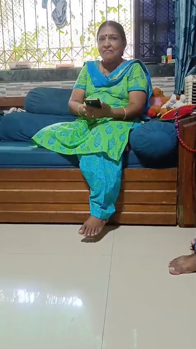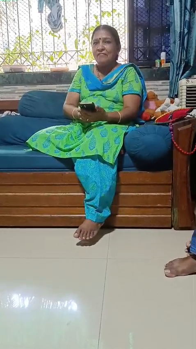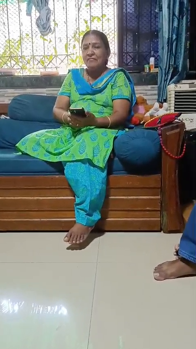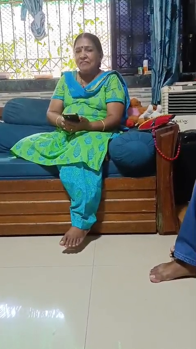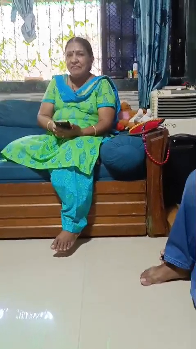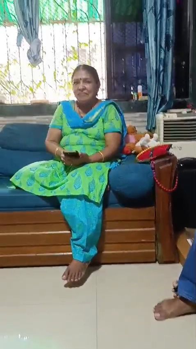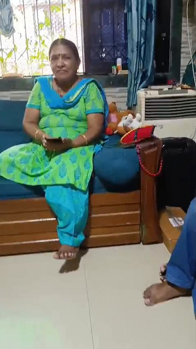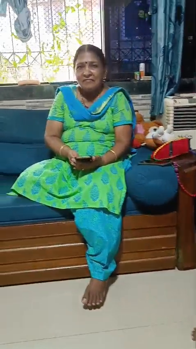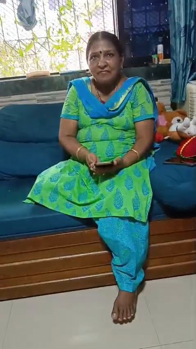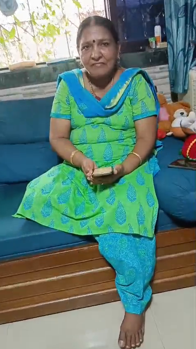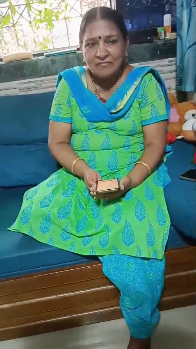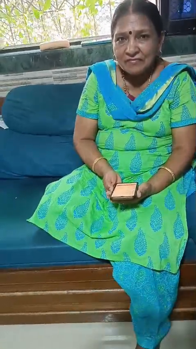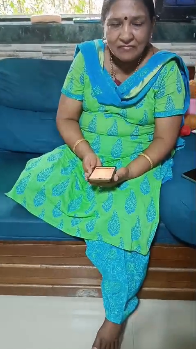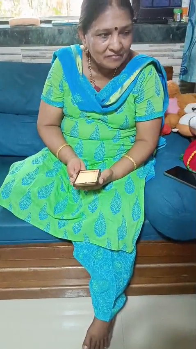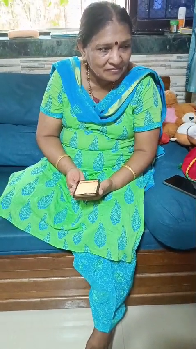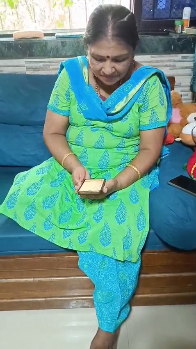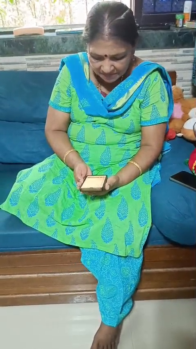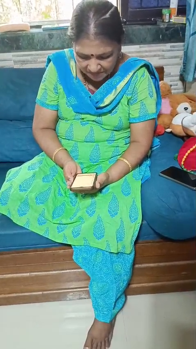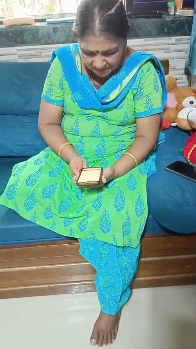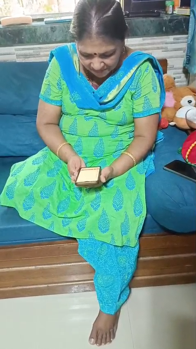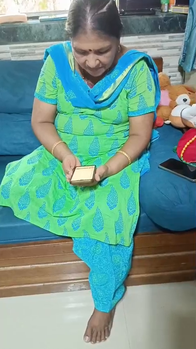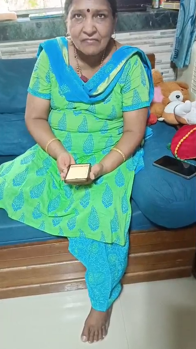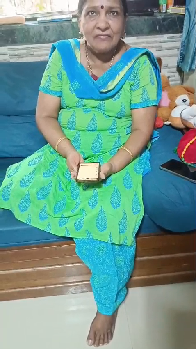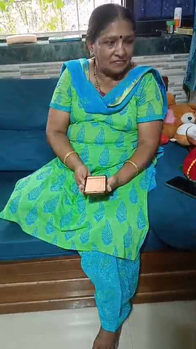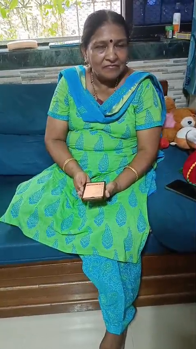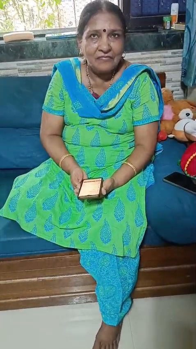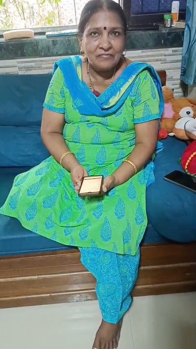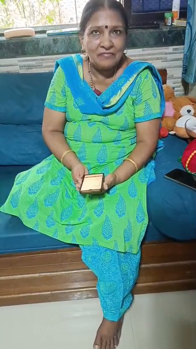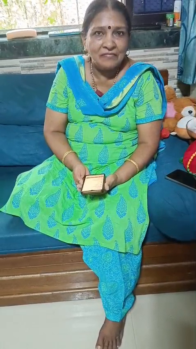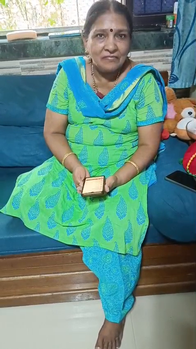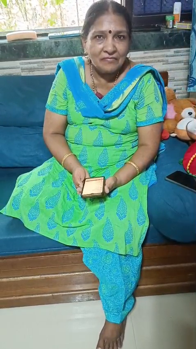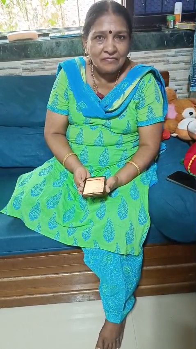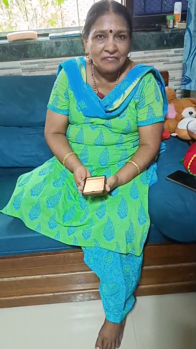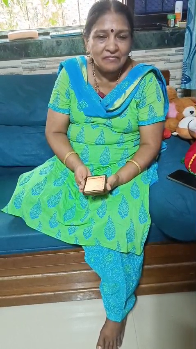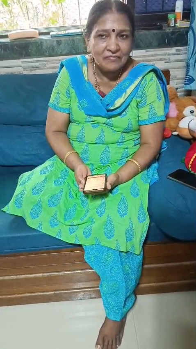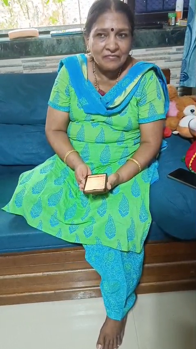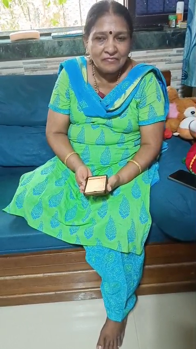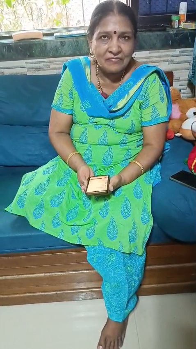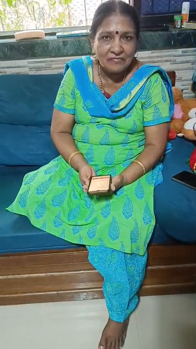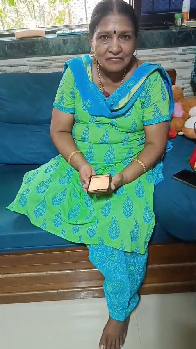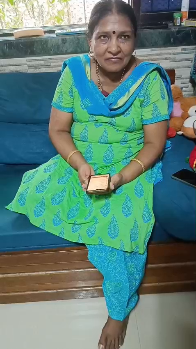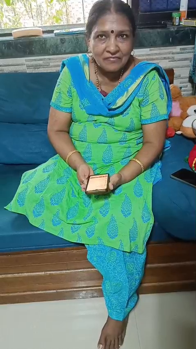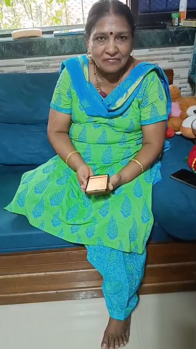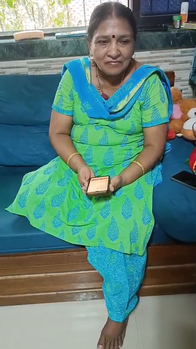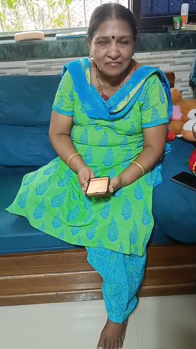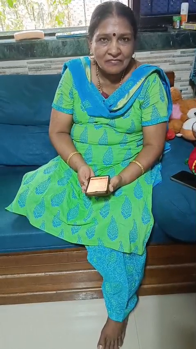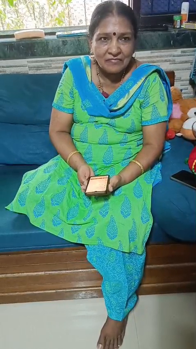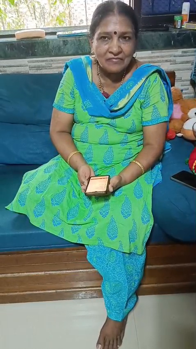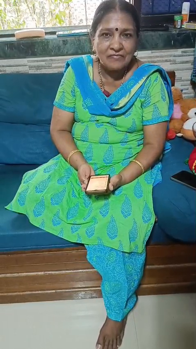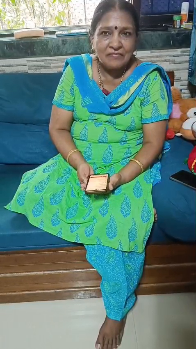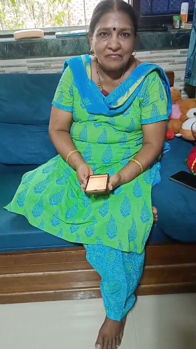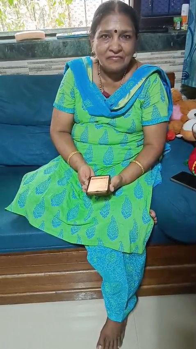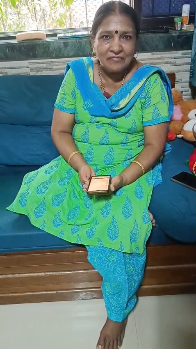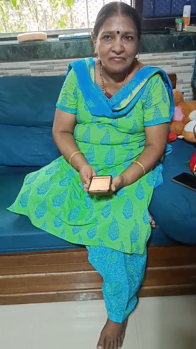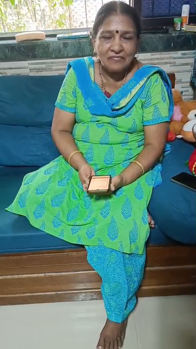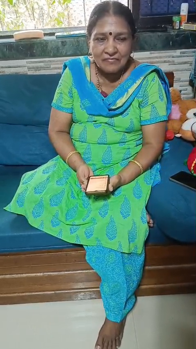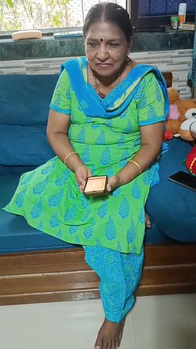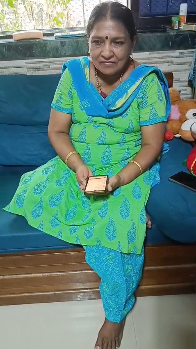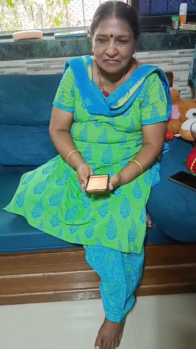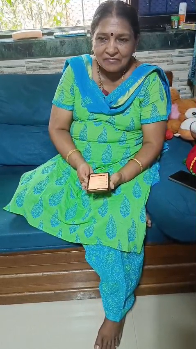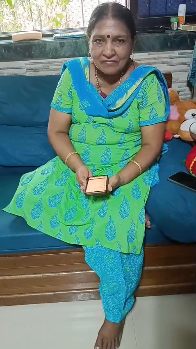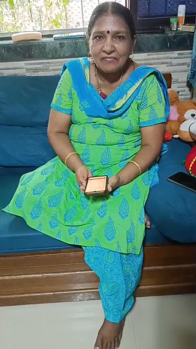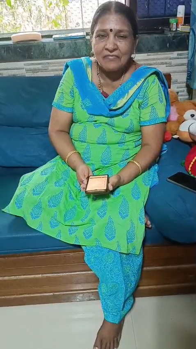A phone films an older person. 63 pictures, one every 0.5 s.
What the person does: Sitting.
